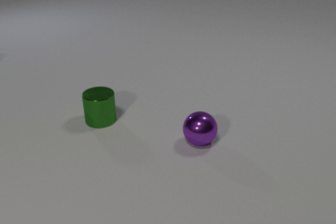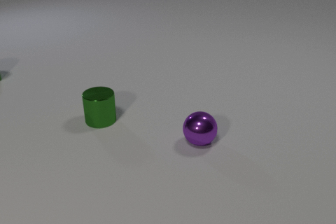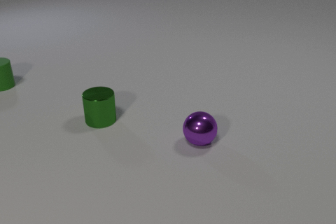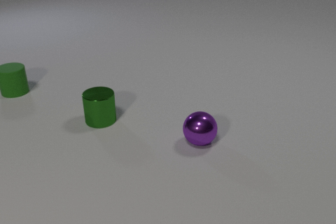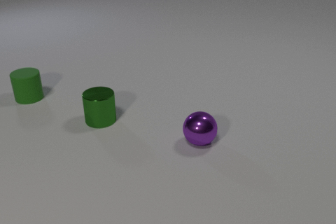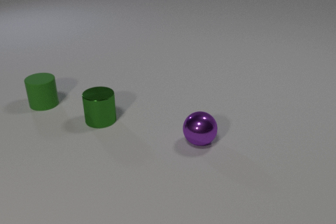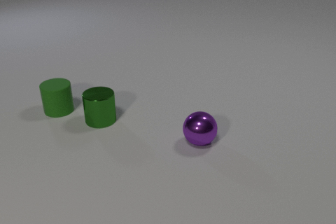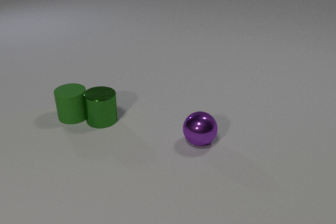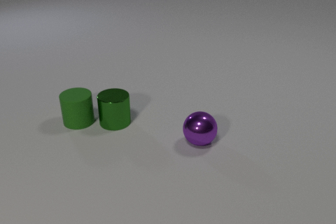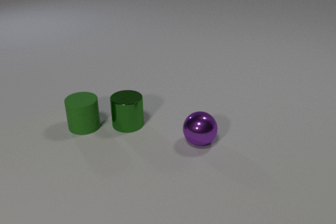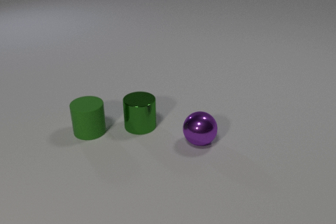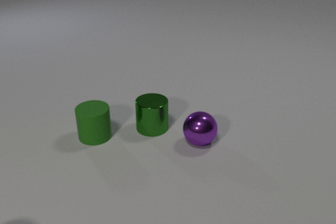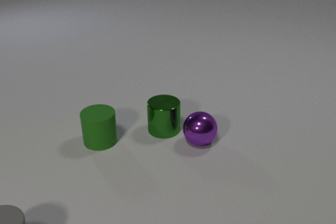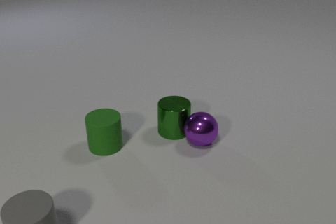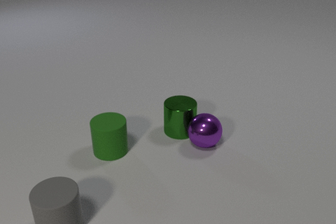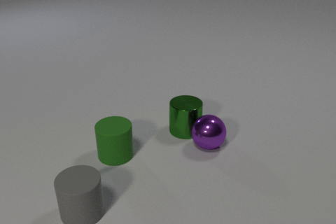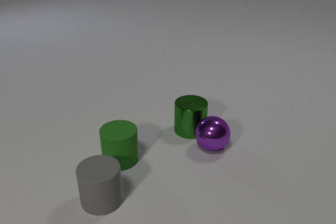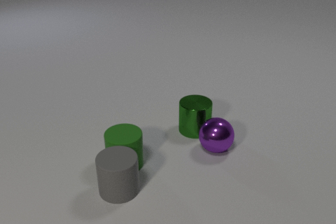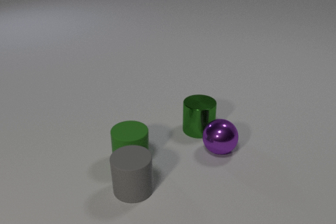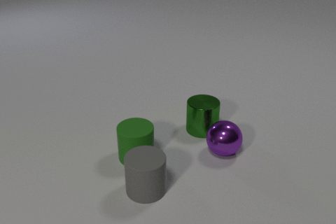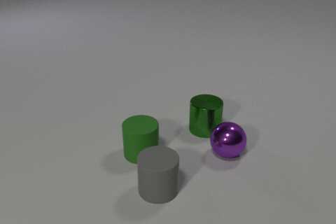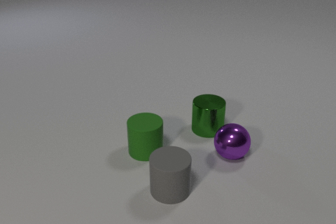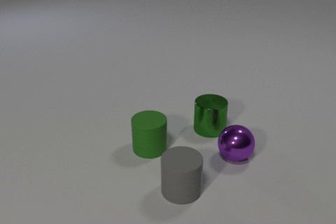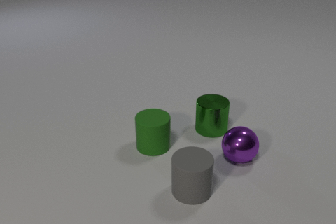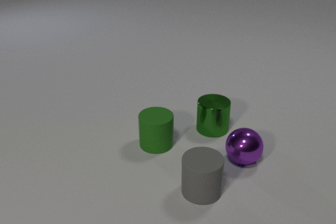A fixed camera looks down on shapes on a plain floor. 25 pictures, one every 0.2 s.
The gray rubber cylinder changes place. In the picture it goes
to the right.
The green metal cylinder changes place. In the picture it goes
to the right.
0.0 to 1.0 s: The green rubber cylinder comes in at the left edge, slides toward the camera and to the right.
1.0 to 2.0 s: The green rubber cylinder slides toward the camera and to the right. The green metal cylinder slides to the right and toward the camera. The green rubber cylinder and the green metal cylinder collide.
2.0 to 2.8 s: The green rubber cylinder slides toward the camera and to the right. The green metal cylinder slides to the right. The gray rubber cylinder comes in at the bottom edge, slides to the right and away from the camera. The green metal cylinder and the purple metal sphere collide.
2.8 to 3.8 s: The green rubber cylinder slides to the right and toward the camera. The green metal cylinder slides to the right. The purple metal sphere rolls to the right and toward the camera. The gray rubber cylinder slides to the right and away from the camera. The green rubber cylinder and the gray rubber cylinder collide.
3.8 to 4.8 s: The green rubber cylinder slides away from the camera and to the right. The green metal cylinder slides to the right. The purple metal sphere rolls to the right and toward the camera. The gray rubber cylinder slides to the right.
How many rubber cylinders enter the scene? 2.
What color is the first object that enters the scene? green.
Are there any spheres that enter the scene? no.
